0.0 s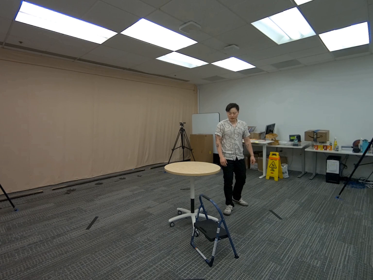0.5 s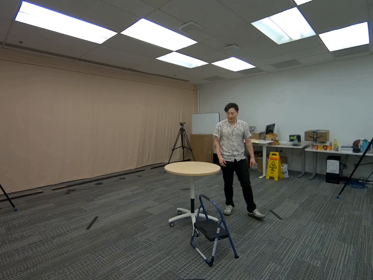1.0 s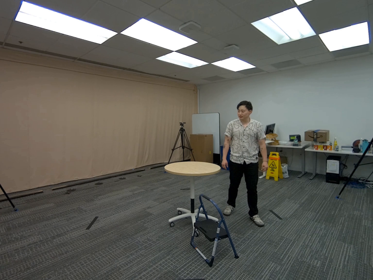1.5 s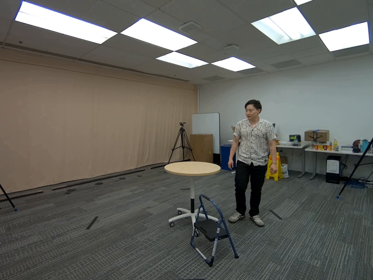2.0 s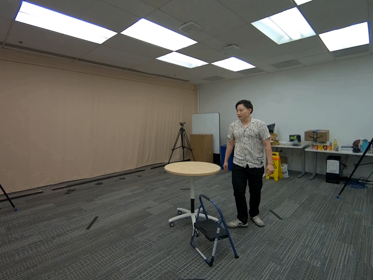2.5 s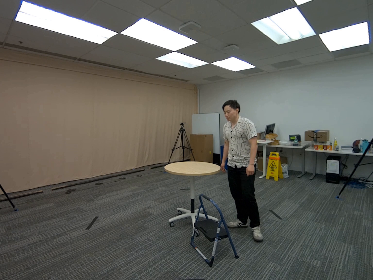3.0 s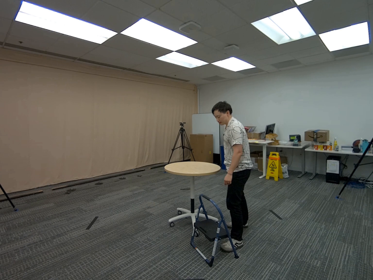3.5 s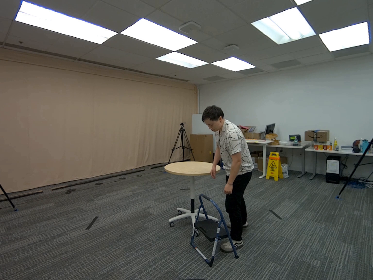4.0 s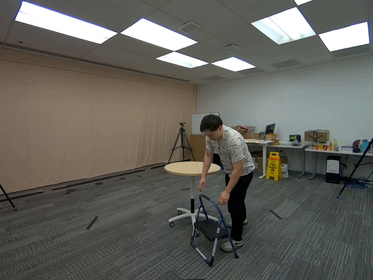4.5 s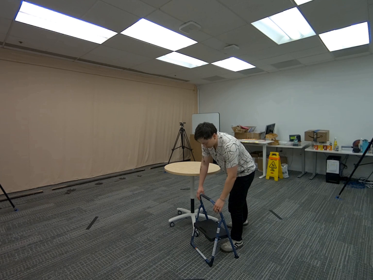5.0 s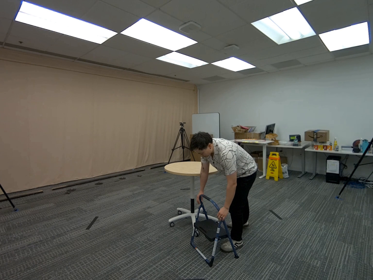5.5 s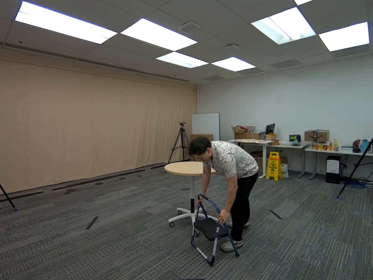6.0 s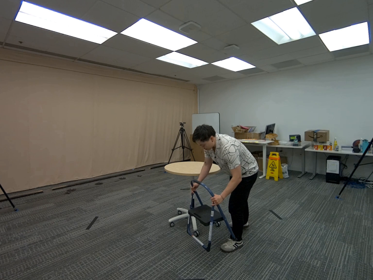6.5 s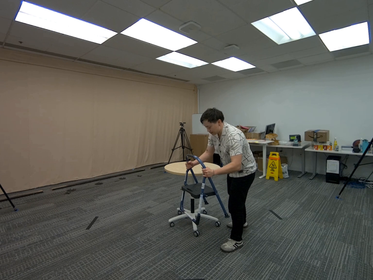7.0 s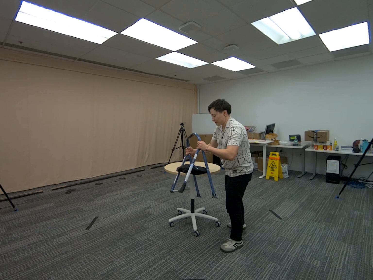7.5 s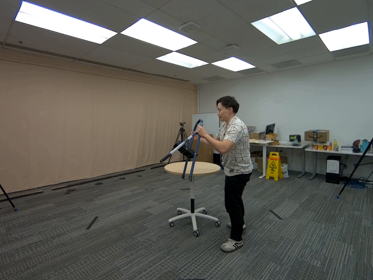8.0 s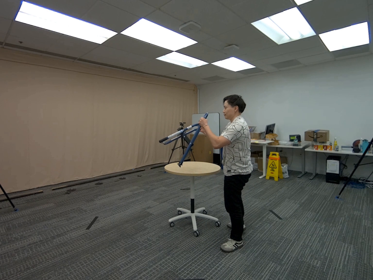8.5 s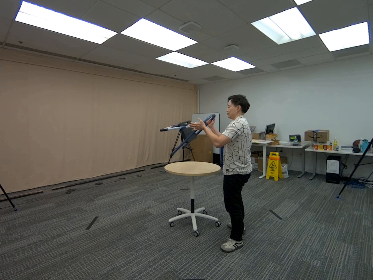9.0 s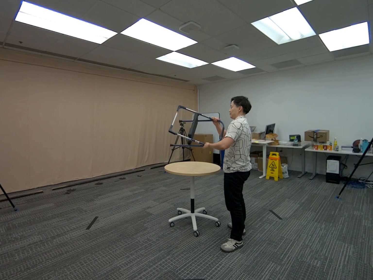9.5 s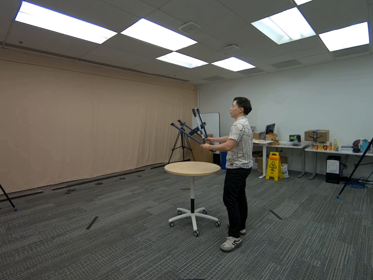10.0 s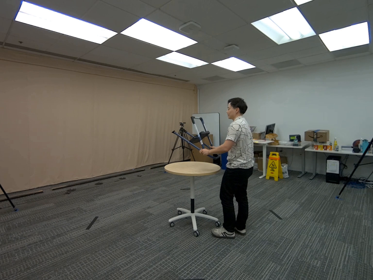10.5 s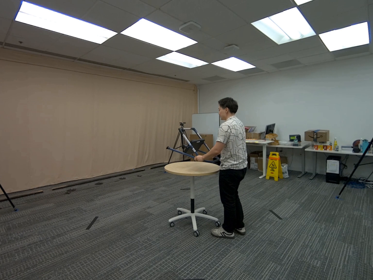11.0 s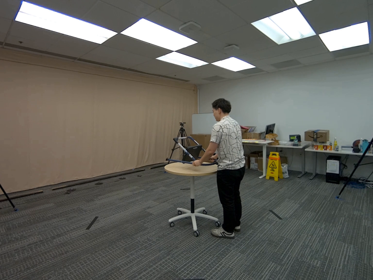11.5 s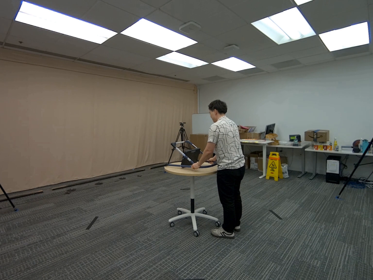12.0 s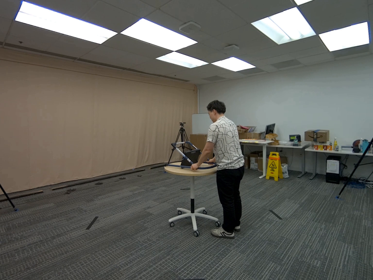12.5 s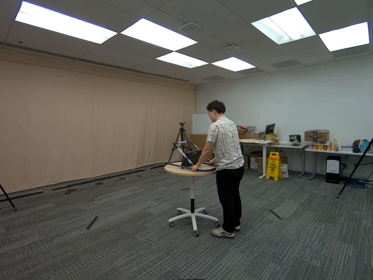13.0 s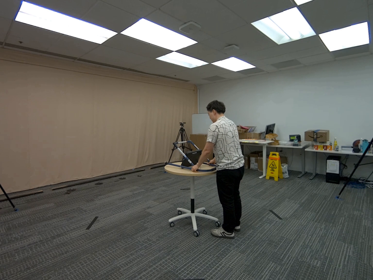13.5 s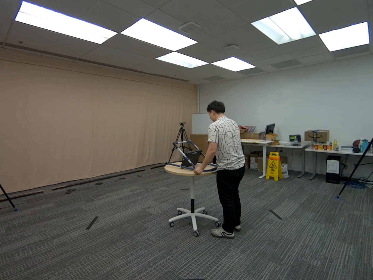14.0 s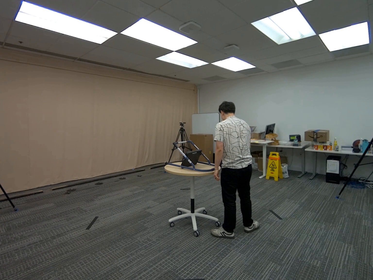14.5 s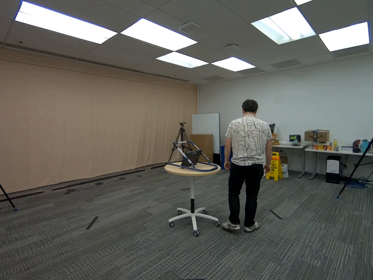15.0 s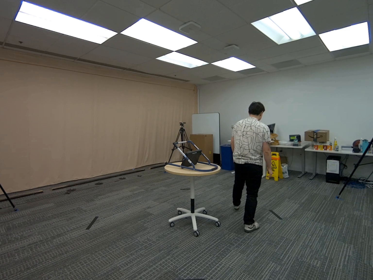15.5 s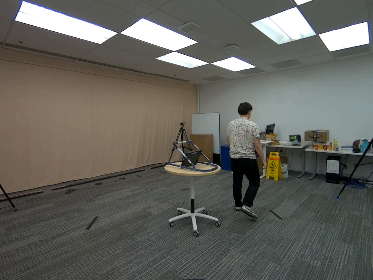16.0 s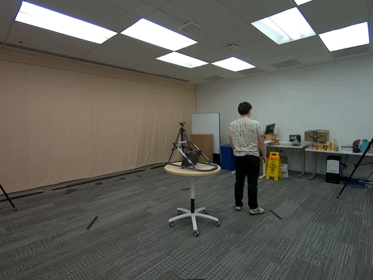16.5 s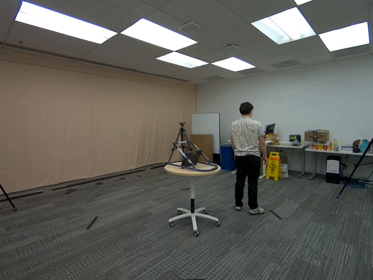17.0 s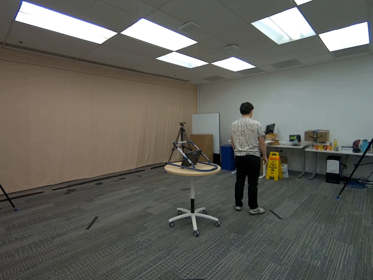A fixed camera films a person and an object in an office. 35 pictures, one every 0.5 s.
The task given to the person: Walk over to the step ladder on the ground and pick up the step ladder using both hands and place the step ladder on the round table.
